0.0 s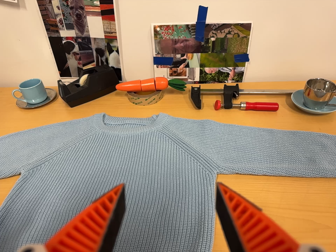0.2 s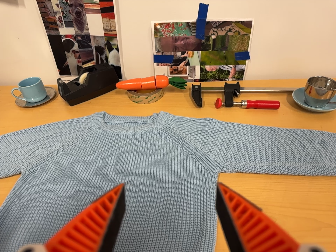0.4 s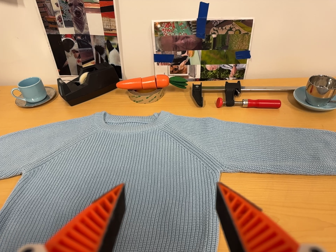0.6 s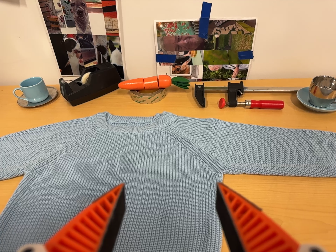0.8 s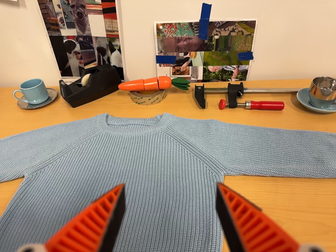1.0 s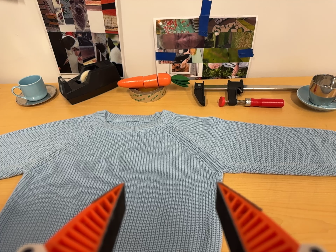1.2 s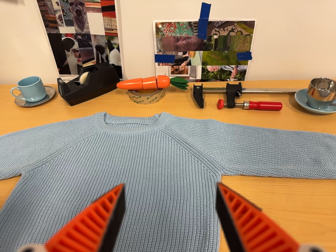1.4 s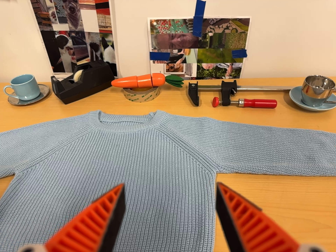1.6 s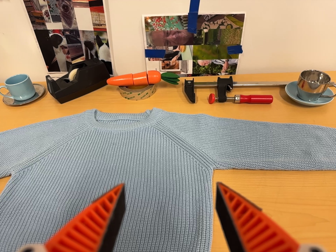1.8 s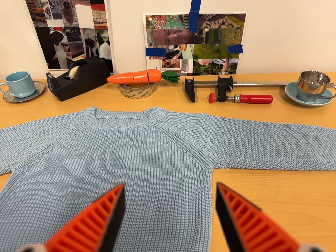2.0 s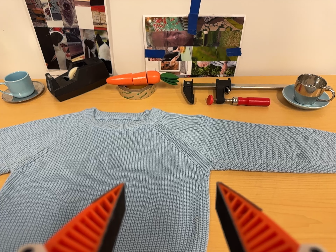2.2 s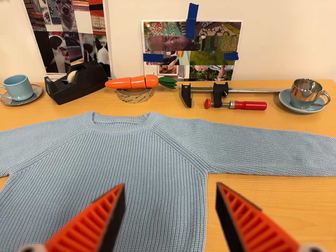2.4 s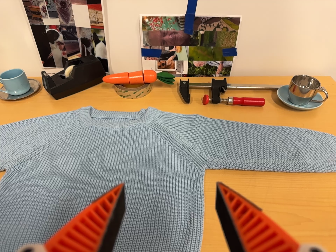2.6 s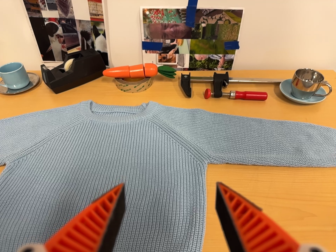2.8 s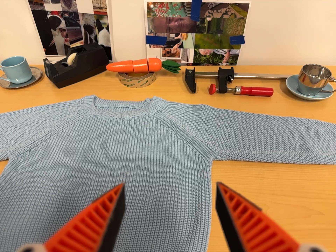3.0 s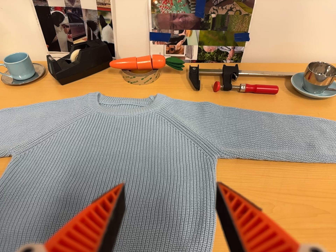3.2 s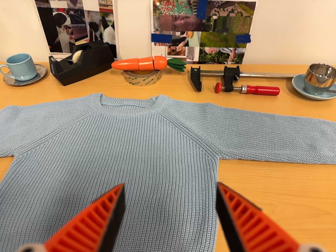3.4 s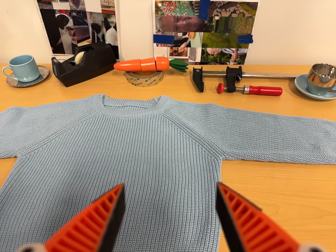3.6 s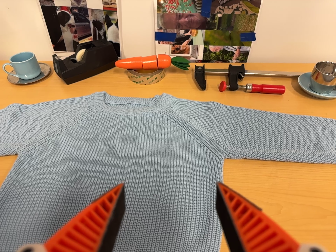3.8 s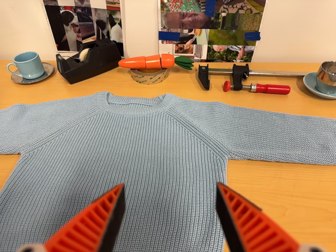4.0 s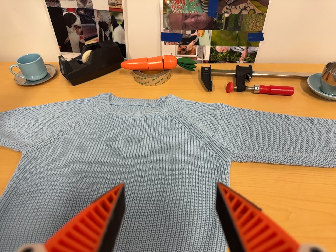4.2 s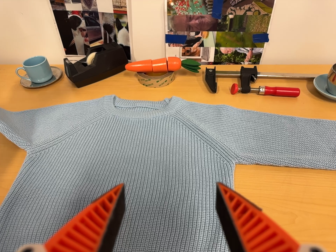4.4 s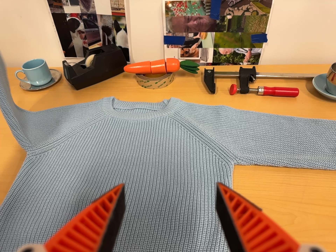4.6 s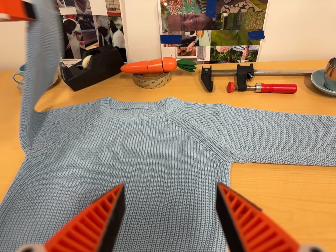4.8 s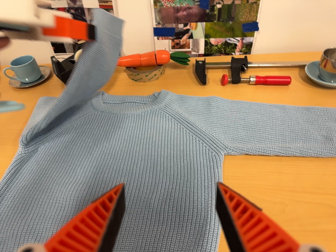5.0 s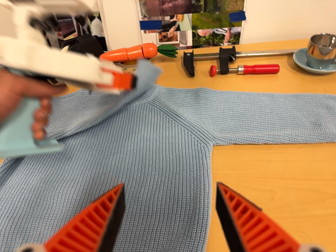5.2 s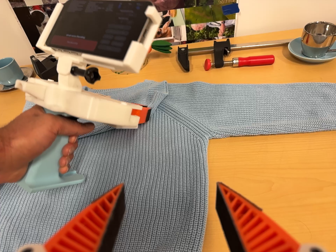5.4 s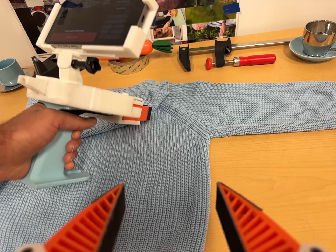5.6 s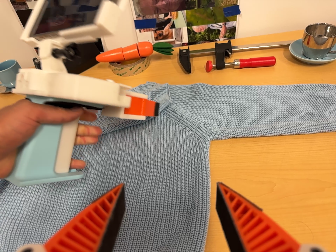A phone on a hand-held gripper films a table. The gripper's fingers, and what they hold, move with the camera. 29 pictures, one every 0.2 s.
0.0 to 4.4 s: The camera shifts only a little, or ends up much as it began.
4.4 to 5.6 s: The camera travels to its right, about 6 cm, so close, fixed things drift to the left.
The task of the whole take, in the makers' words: left arm across.
The film runs forward here.
